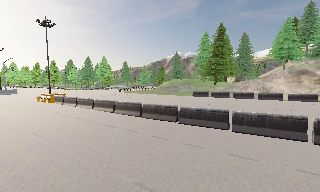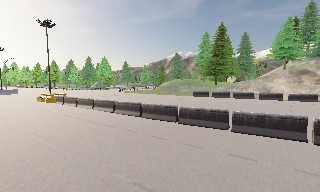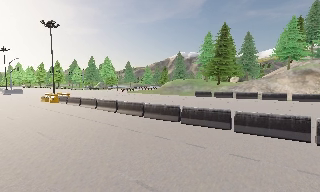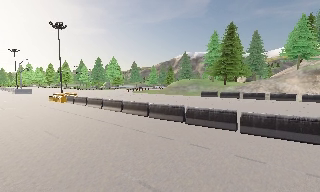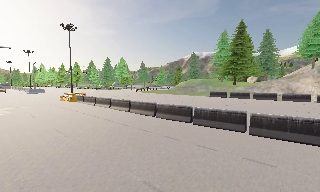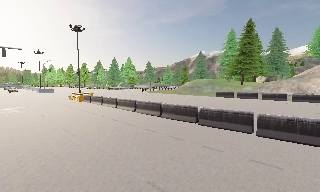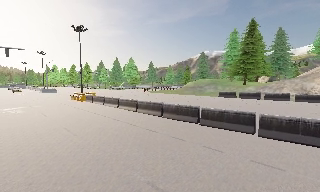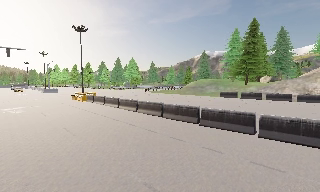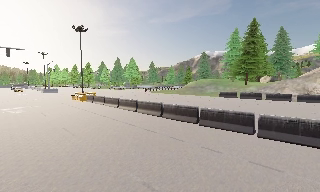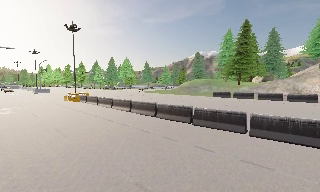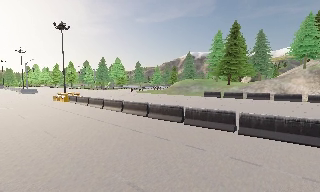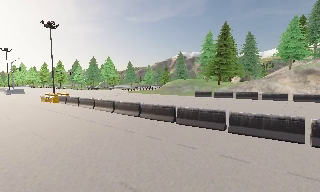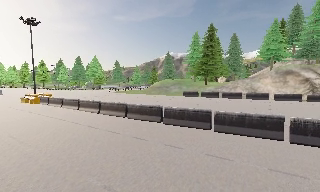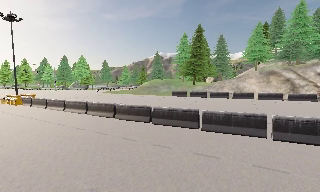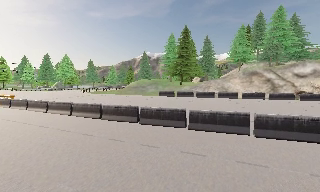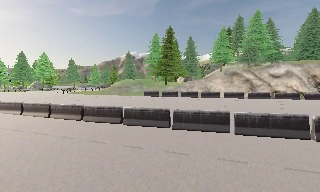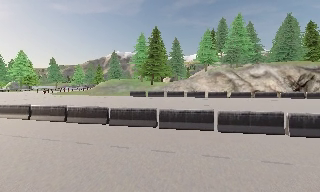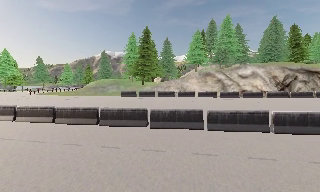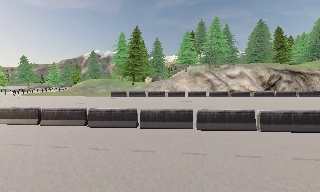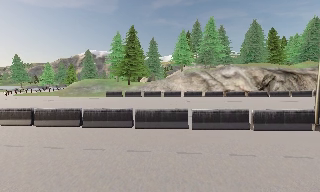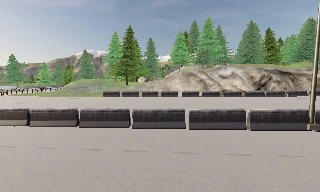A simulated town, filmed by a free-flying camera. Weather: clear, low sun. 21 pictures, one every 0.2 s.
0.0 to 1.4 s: The camera shifts only a little, or ends up much as it began.
1.4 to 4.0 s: The scene slides to the left, as the camera pans about 40 degrees to its right.
The film runs forward here.
